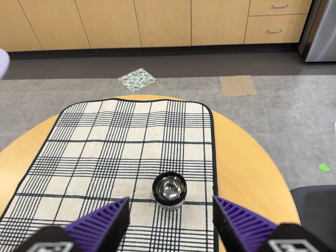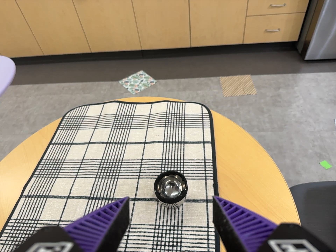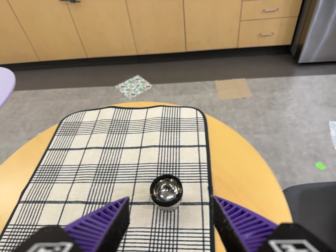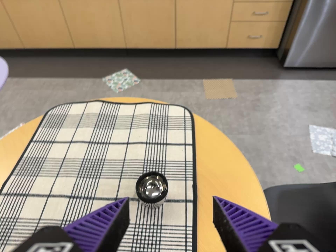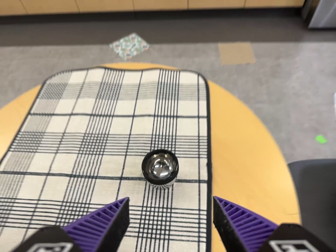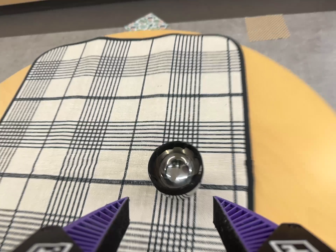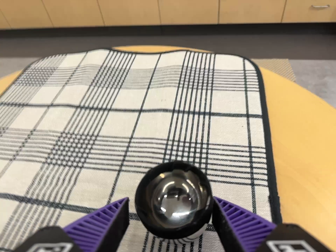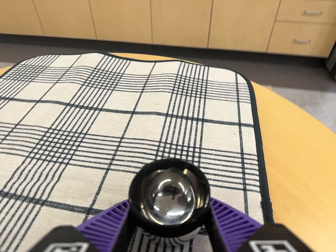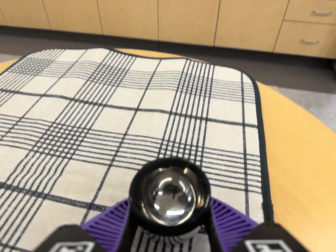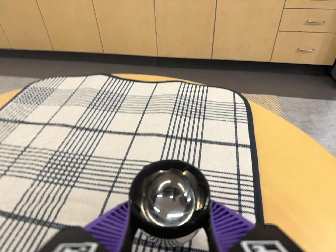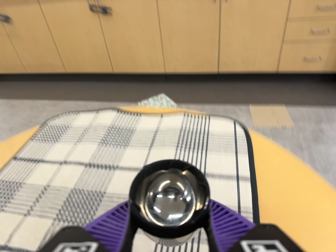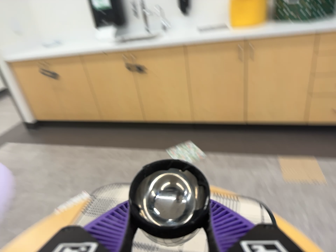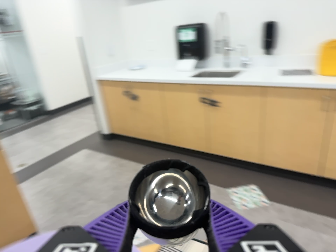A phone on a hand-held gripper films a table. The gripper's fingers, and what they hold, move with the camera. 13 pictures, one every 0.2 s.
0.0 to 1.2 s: The camera travels forward, about 26 cm, so what stands in front looms larger.
1.2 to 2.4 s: The camera pans to its left by about 20 degrees. It travels toward the top of its view and backward, about 32 cm, so close, fixed things drift downward. Its aim tips toward the top of its view by about 20 degrees, and the scene shifts downward. It rolls about its line of sight by about 10 degrees, and the scene rotates clockwise.
The film runs backward here.
